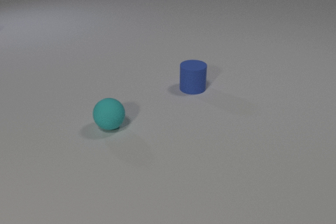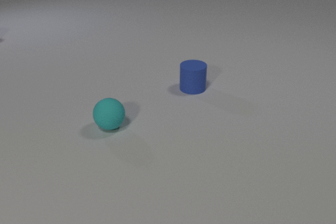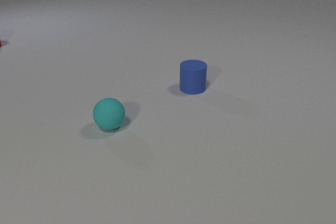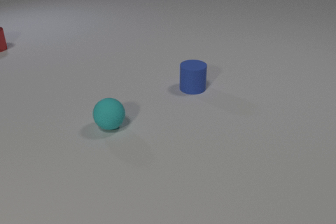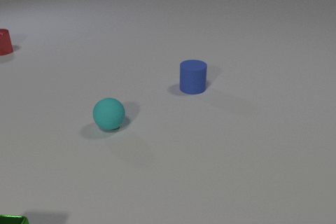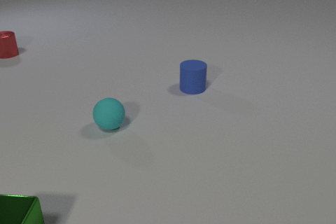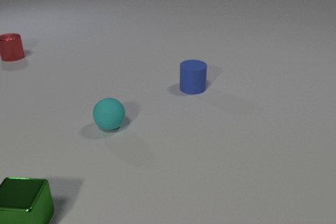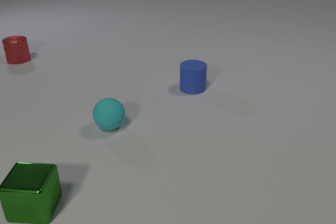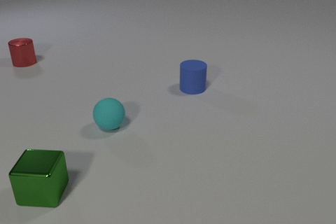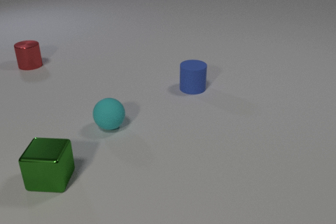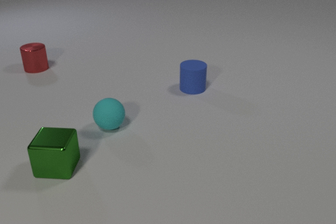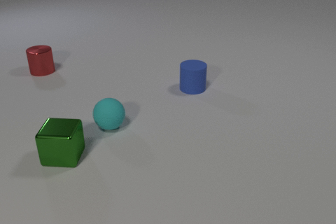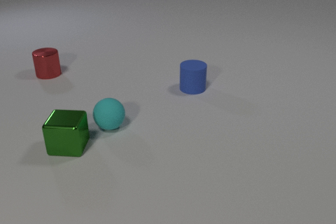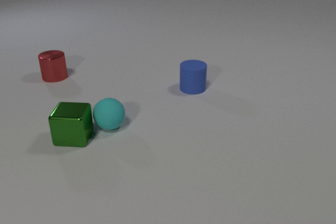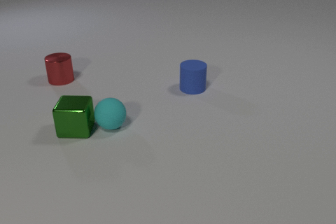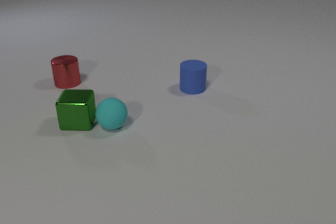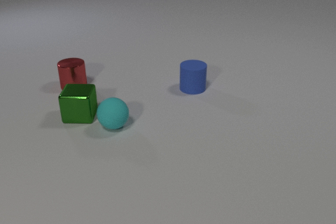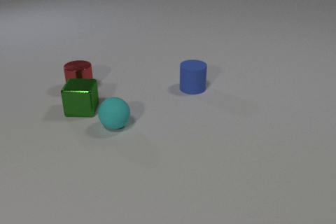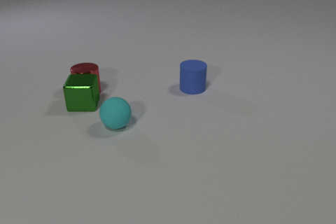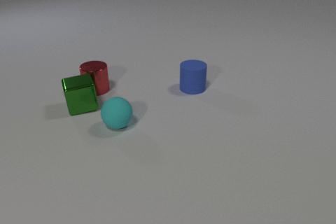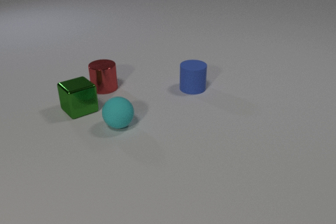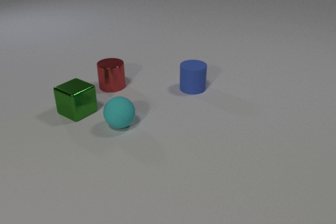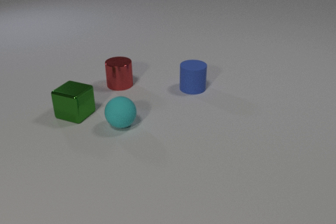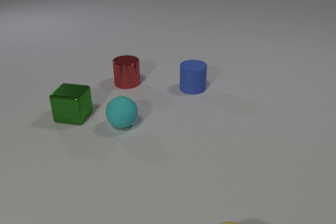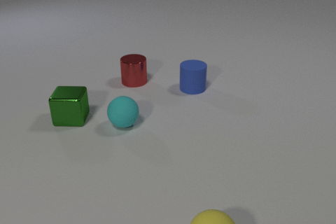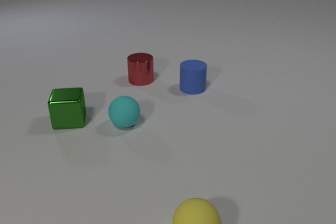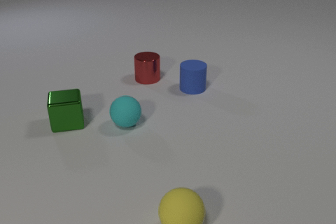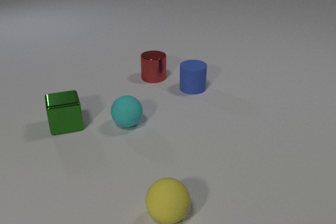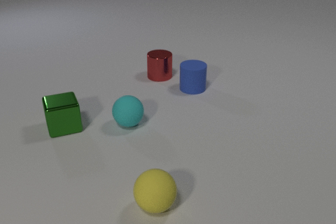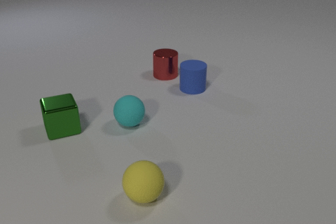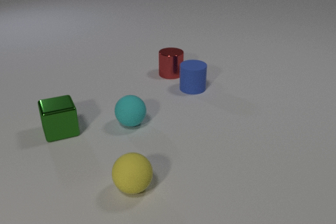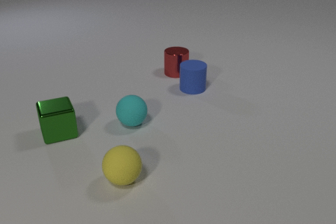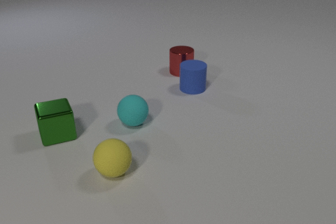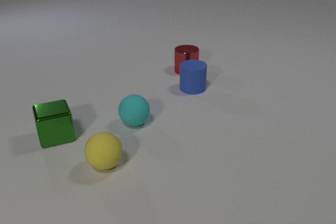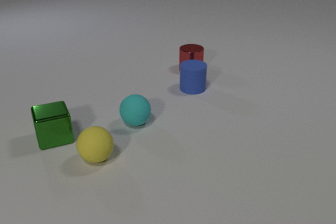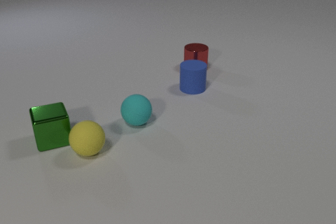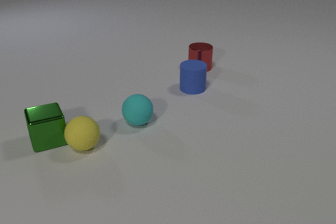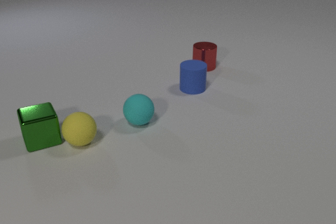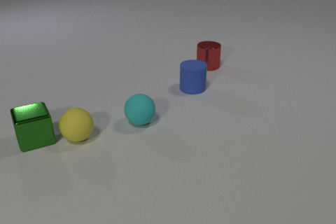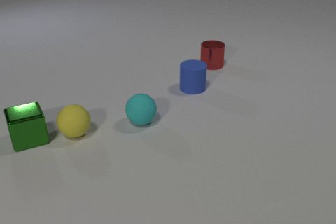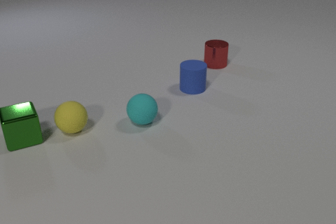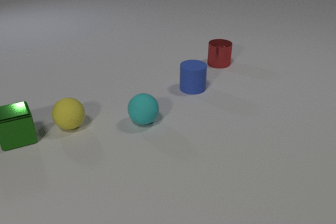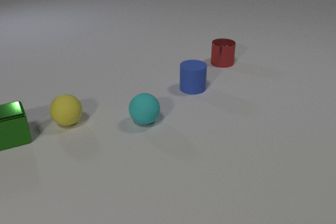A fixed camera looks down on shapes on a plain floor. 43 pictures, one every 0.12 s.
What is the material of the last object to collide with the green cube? rubber.
How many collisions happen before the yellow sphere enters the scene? 2.
How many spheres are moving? 2.
0.00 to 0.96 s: The green metal cube comes in at the bottom edge, slides away from the camera and to the right. The red metal cylinder comes in at the left edge, slides toward the camera and to the right.
0.96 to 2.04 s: The green metal cube slides away from the camera. The red metal cylinder slides toward the camera and to the right. The green metal cube and the cyan rubber sphere collide.
2.04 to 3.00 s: The green metal cube slides toward the camera and to the left, spins counterclockwise seen from above by about 105 degrees, its near face sliding to the right. The red metal cylinder slides to the right. The cyan rubber sphere rolls to the right. The yellow rubber sphere comes in at the bottom edge, rolls to the left and away from the camera. The green metal cube and the red metal cylinder collide.
3.00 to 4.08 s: The green metal cube slides toward the camera and to the left. The red metal cylinder slides to the right and away from the camera. The cyan rubber sphere rolls to the right. The yellow rubber sphere rolls away from the camera and to the left.
4.08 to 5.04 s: The green metal cube slides to the left. The red metal cylinder slides to the right and away from the camera. The cyan rubber sphere rolls to the right. The yellow rubber sphere rolls away from the camera. The green metal cube and the yellow rubber sphere collide.
